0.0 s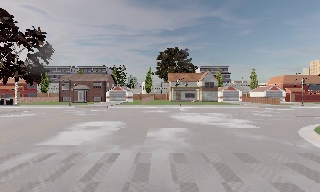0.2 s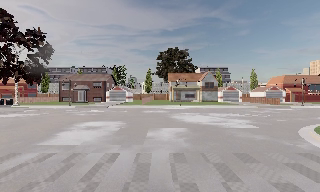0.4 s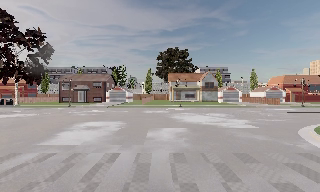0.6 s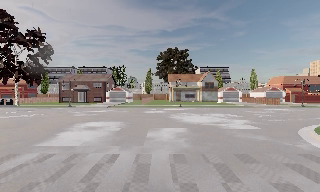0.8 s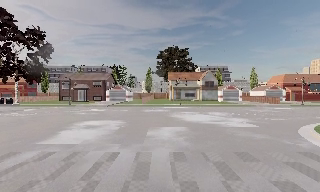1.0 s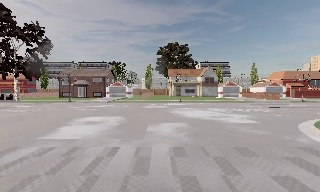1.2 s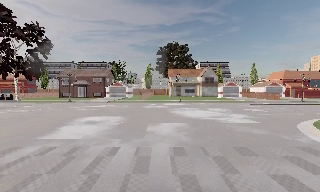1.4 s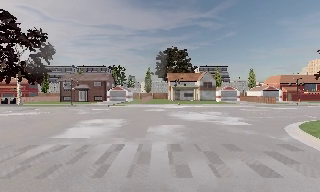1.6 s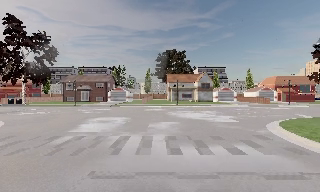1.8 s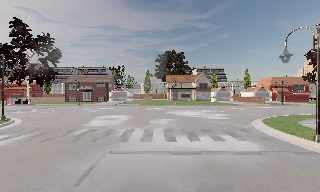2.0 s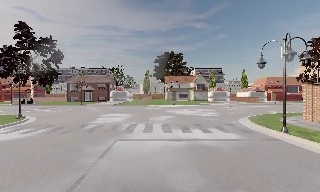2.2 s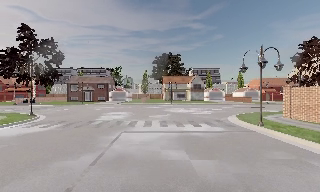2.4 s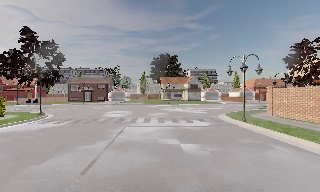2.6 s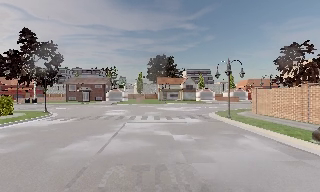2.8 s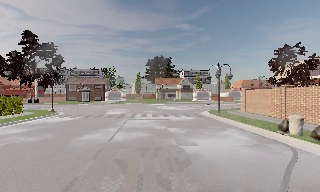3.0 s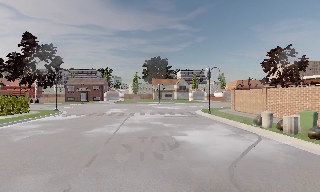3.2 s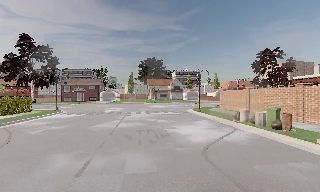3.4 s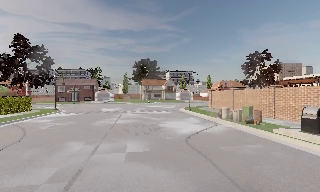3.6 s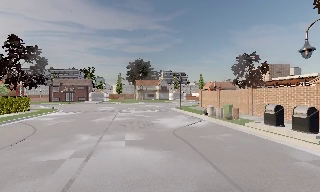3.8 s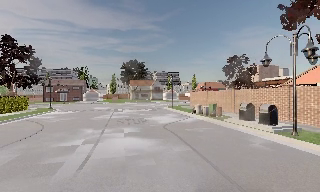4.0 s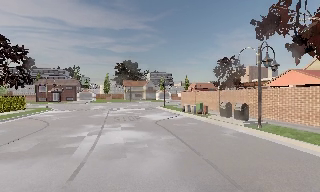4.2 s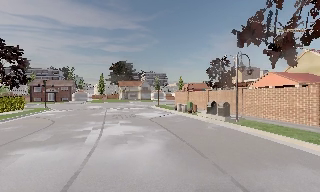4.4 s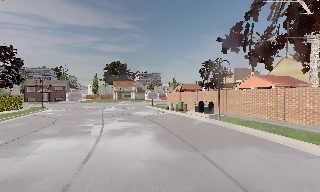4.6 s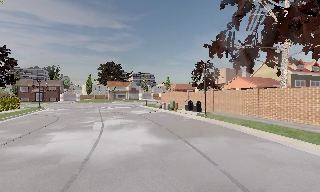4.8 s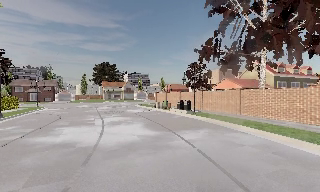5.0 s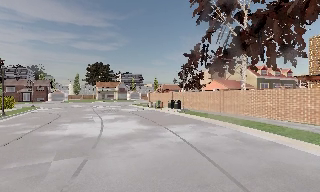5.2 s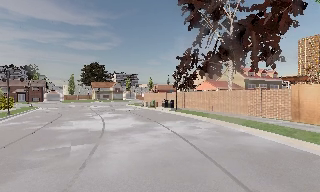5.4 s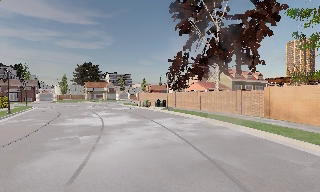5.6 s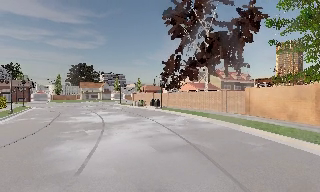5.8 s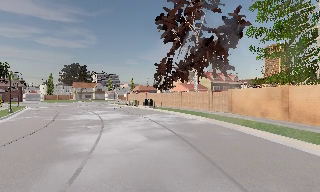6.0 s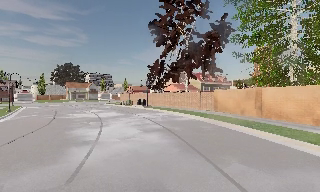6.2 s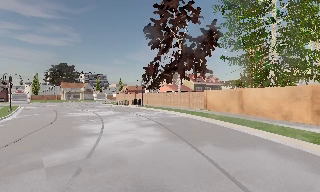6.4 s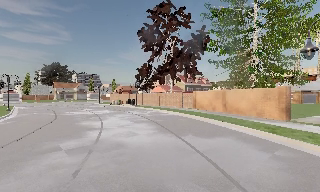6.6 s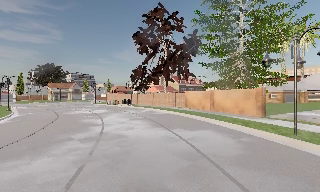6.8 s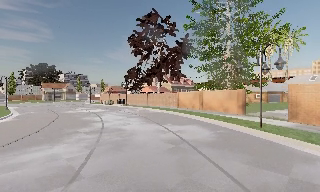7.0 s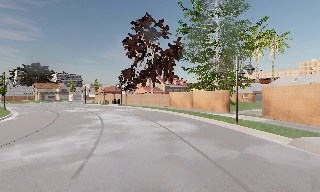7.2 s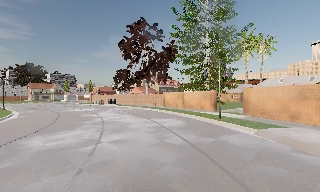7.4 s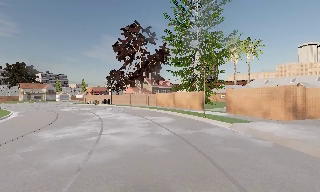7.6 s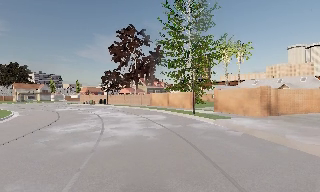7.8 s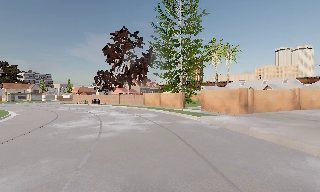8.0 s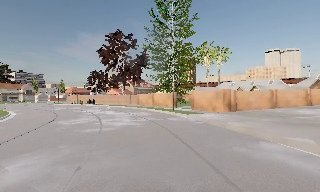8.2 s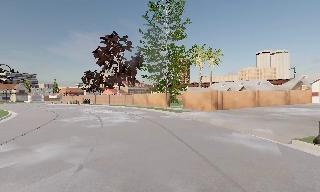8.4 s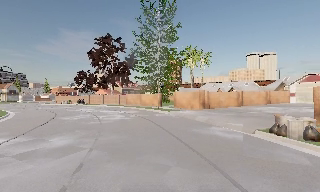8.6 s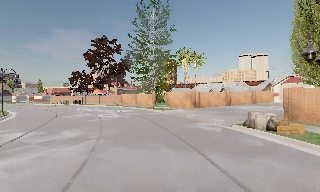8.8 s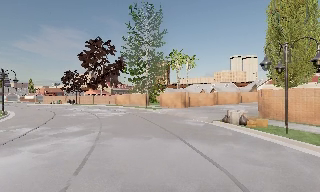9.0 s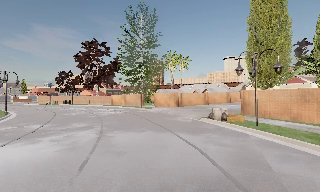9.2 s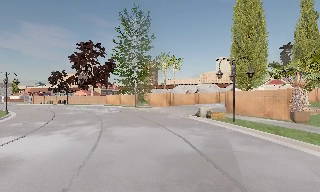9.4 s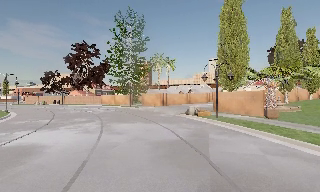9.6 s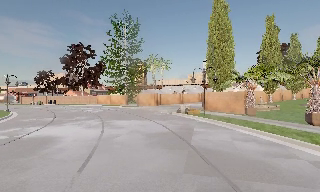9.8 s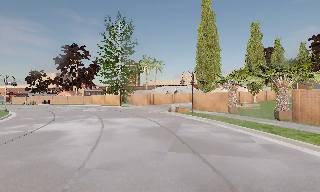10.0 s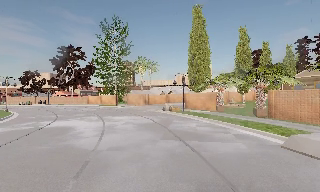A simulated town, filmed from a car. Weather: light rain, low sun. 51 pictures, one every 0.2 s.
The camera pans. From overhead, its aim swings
clockwise.
The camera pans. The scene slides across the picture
to the left.
0.0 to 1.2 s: The camera shifts only a little, or ends up much as it began.
1.2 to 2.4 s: The camera travels backward, about 8 m, so what stands in front gets smaller.
2.4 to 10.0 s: The camera pans to its right, which is clockwise from overhead, by about 75 degrees. It travels backward, about 60 m.
The film runs backward here.
